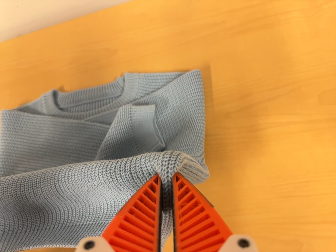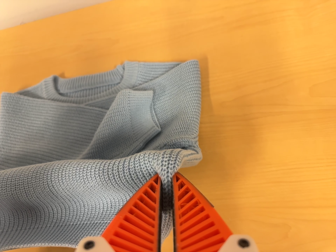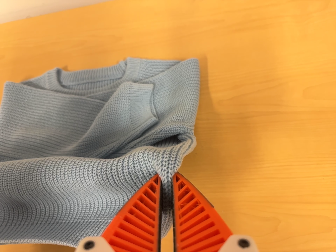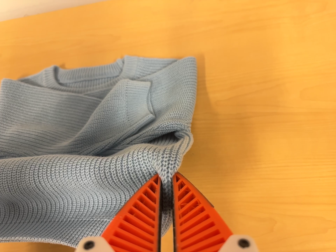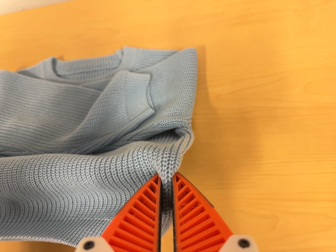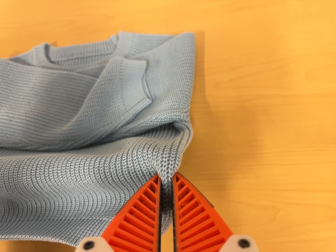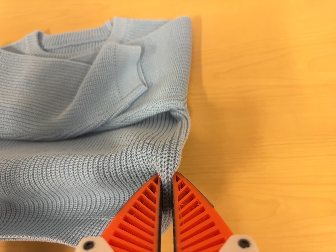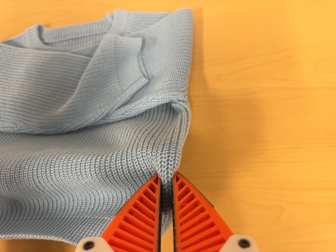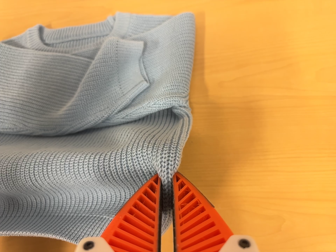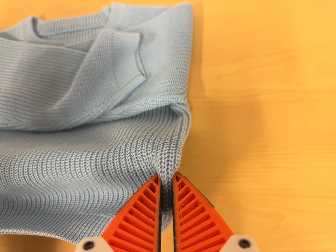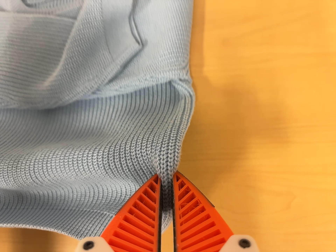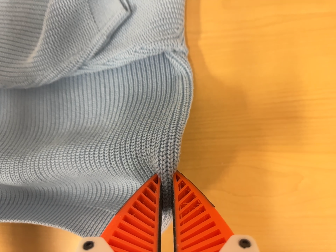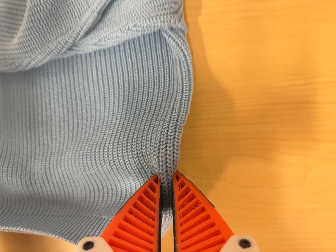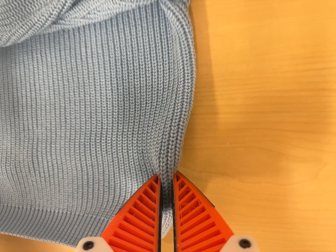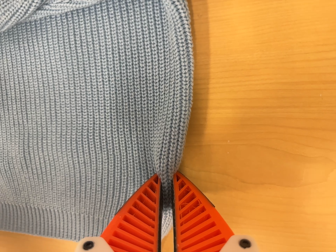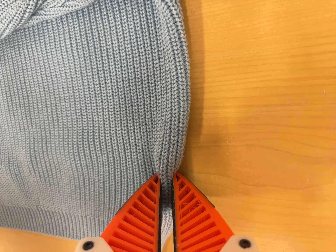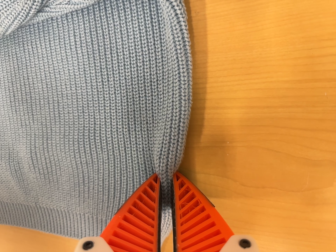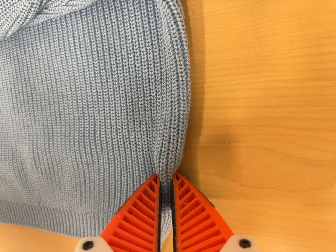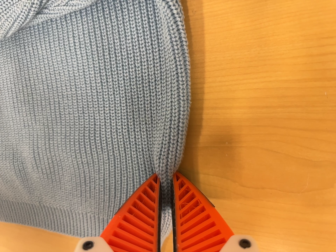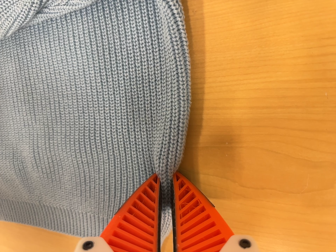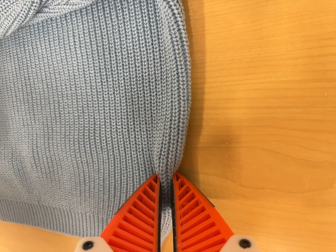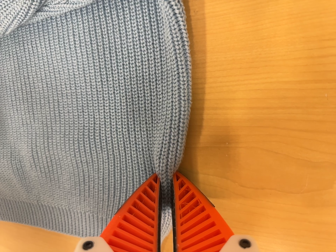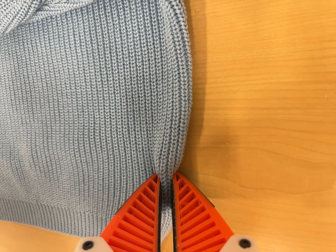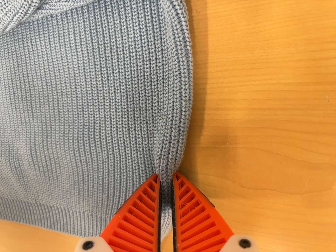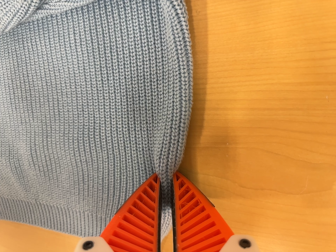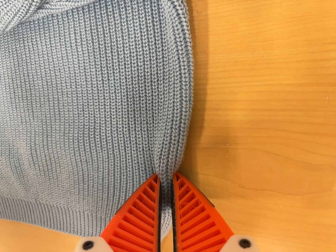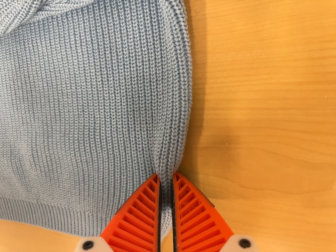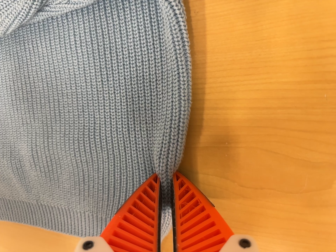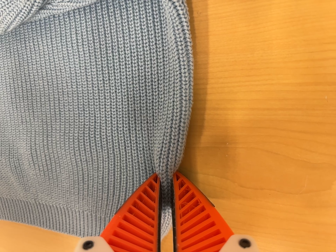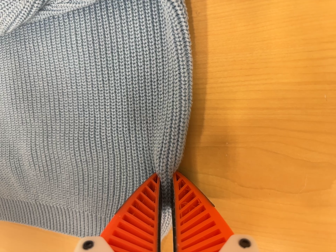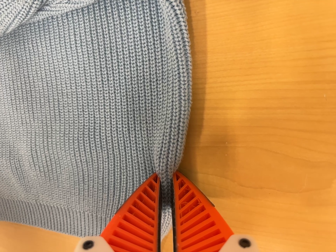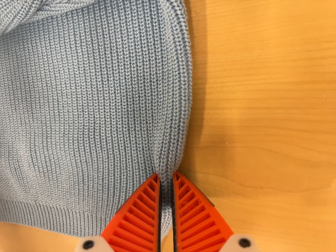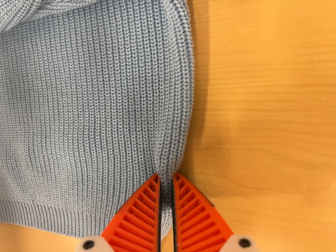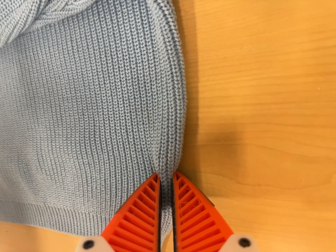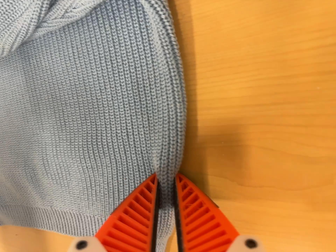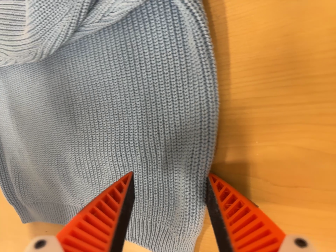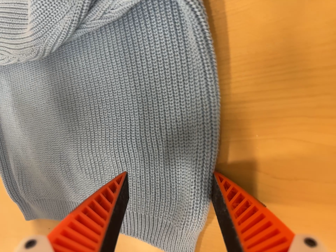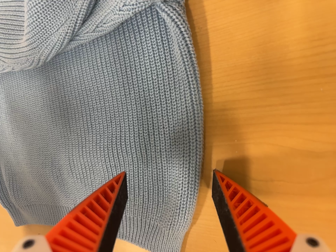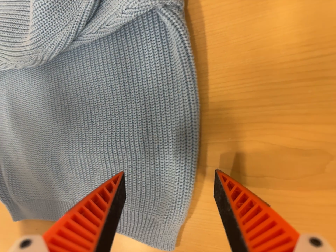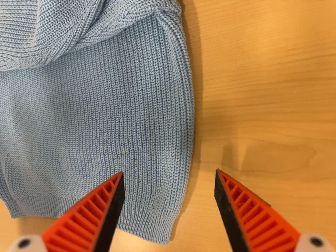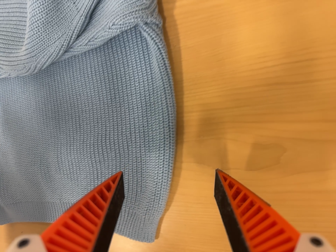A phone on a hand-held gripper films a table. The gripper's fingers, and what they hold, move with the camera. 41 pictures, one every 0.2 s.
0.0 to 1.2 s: The camera travels toward the bottom of its view, about 7 cm, so close, fixed things drift upward.
1.2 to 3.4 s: The camera pans to its left by about 15 degrees. It travels forward and to its right, about 18 cm, so what stands in front looms larger. Its aim tips toward the bottom of its view by about 25 degrees, and the scene shifts upward.
3.4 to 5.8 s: The camera keeps its place and its aim.
5.8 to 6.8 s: The camera shifts only a little, or ends up much as it began.
6.8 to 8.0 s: The camera travels backward, about 7 cm, so what stands in front gets smaller.
The film runs backward here.
